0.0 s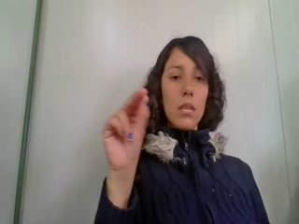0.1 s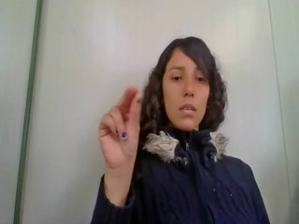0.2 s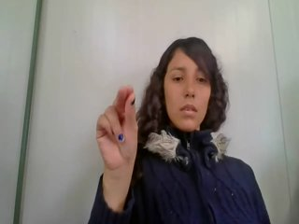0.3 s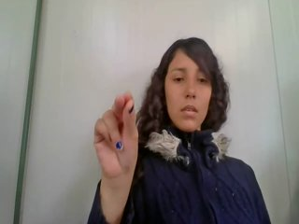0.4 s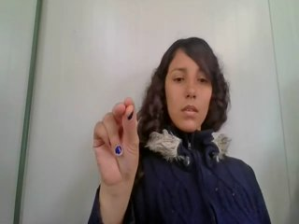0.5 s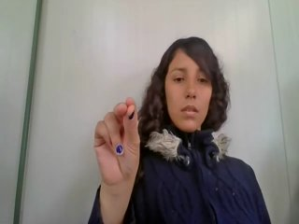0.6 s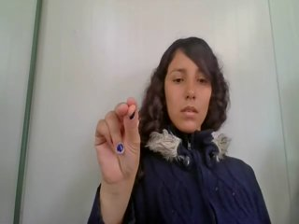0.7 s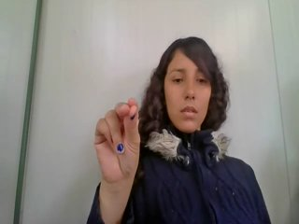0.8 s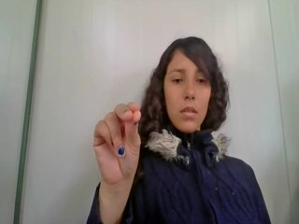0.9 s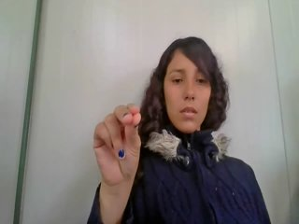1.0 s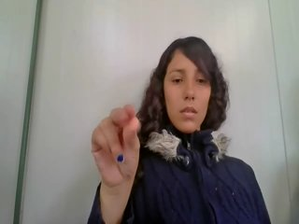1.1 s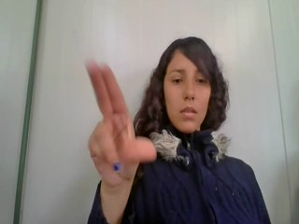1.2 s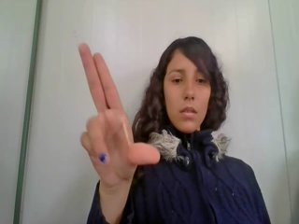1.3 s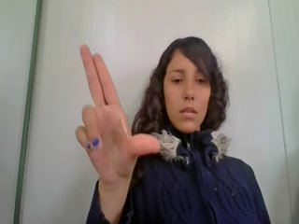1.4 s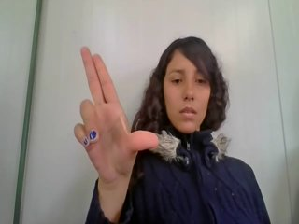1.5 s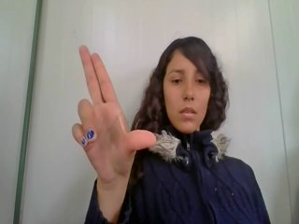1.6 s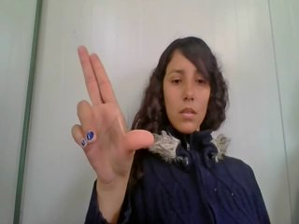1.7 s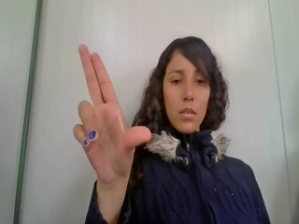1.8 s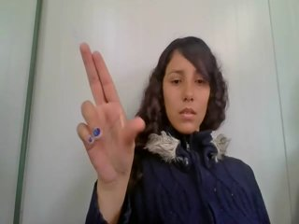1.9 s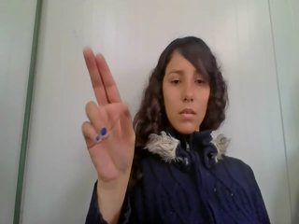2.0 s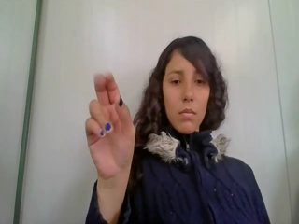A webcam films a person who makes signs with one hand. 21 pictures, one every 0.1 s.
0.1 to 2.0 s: Zoom in.
